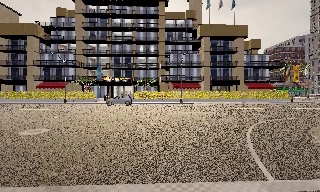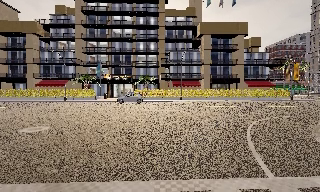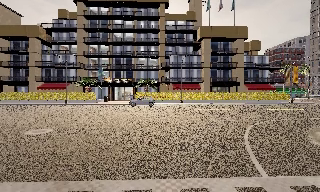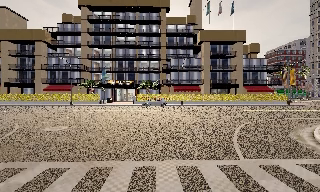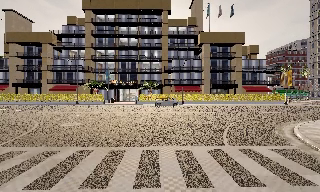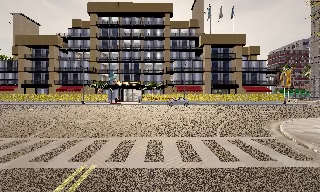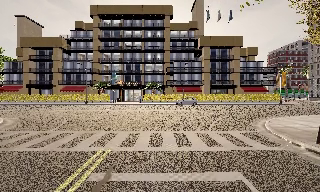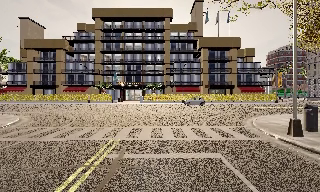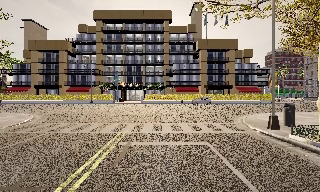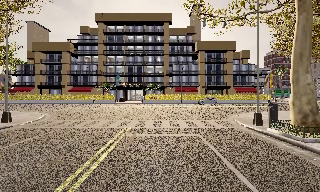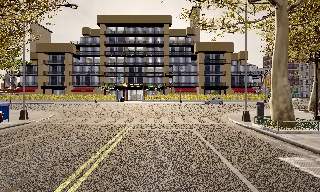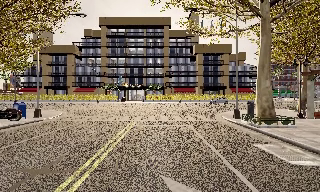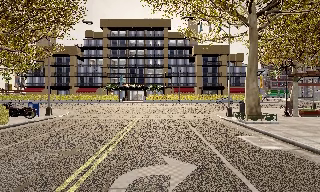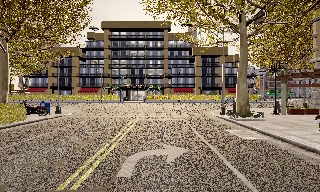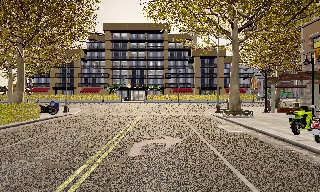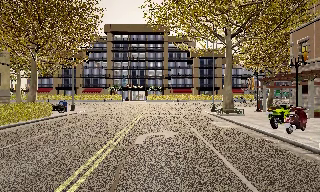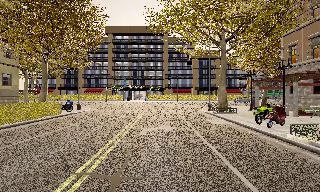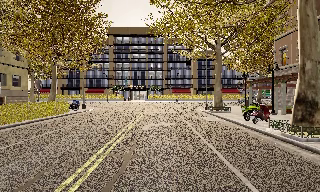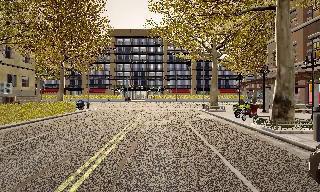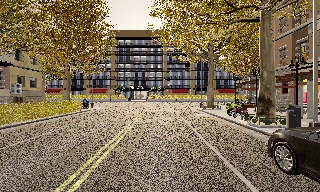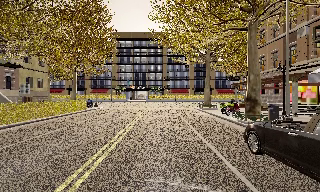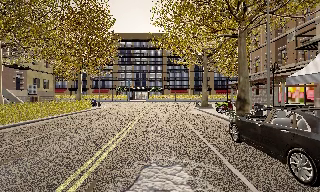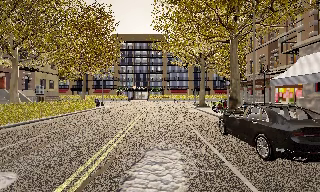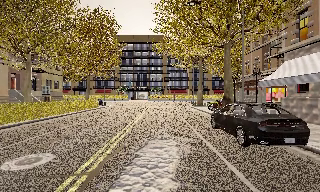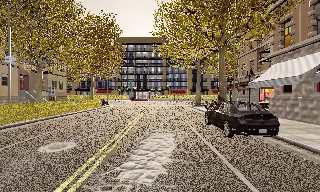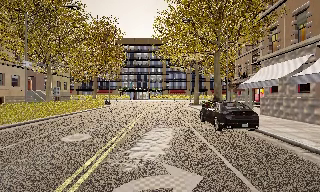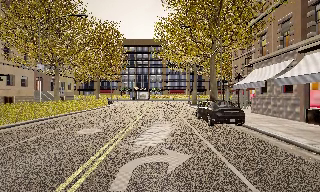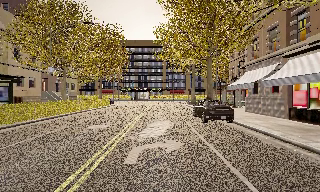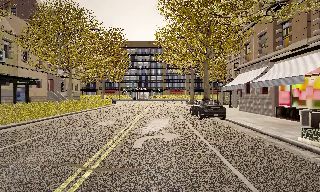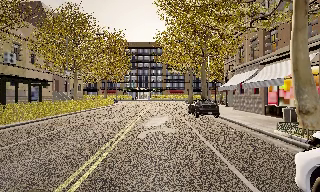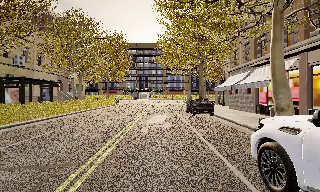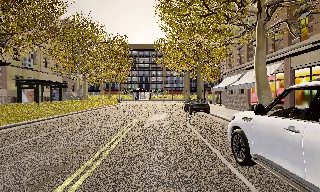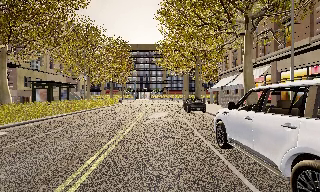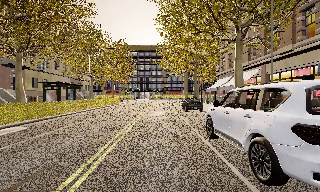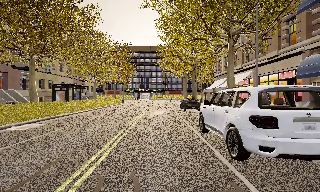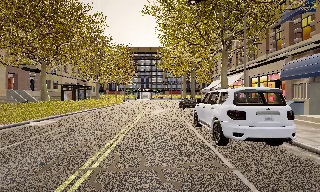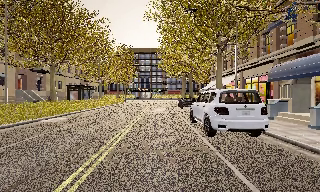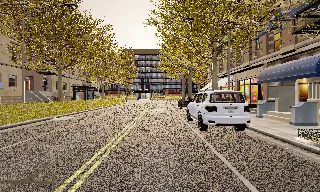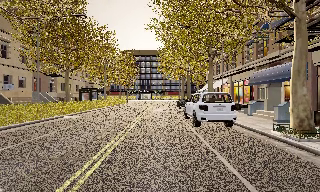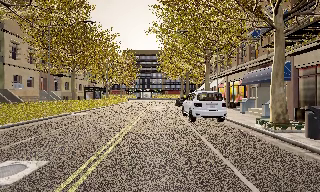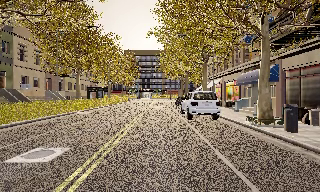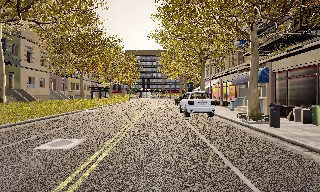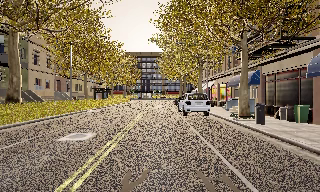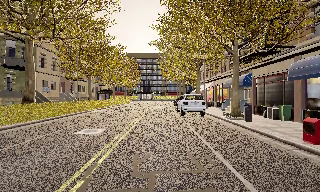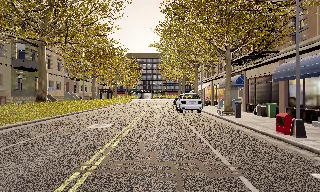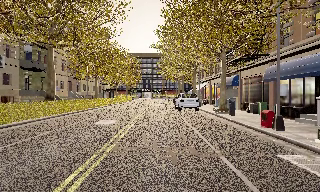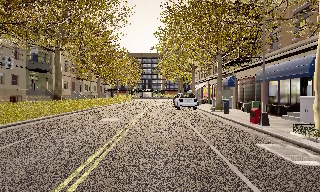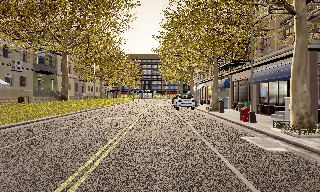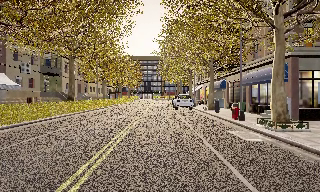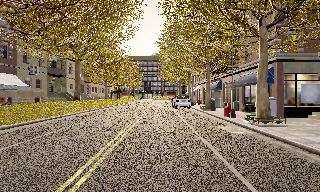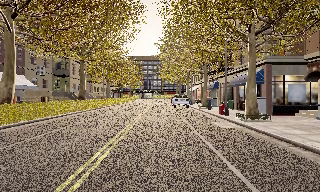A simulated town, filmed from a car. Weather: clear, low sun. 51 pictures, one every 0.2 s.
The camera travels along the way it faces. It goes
backward.
0.0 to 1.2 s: The camera travels backward, about 5 m, so what stands in front gets smaller. It gains speed.
1.2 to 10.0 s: The camera travels backward, about 55 m, so what stands in front gets smaller.
The film runs backward here.
